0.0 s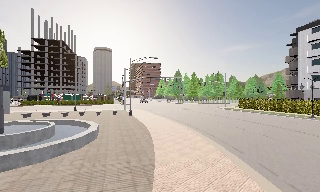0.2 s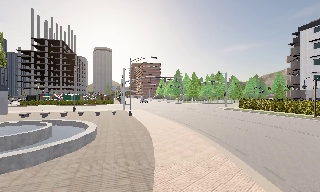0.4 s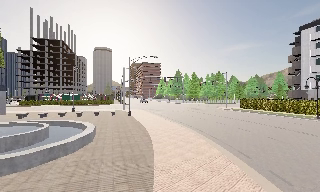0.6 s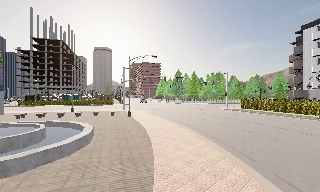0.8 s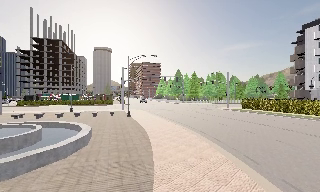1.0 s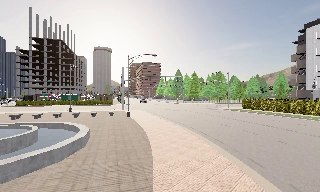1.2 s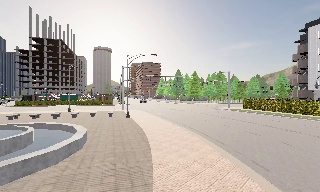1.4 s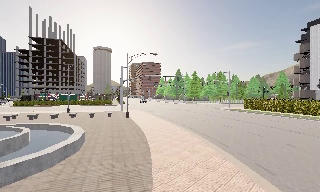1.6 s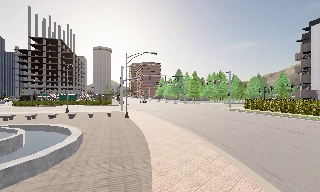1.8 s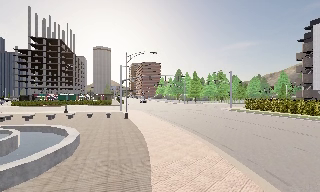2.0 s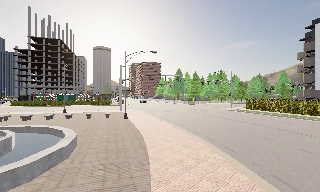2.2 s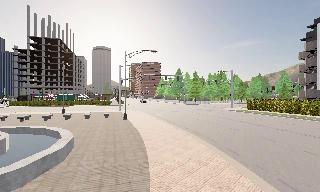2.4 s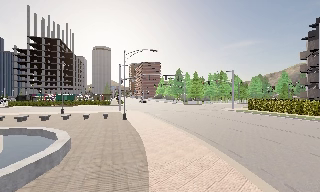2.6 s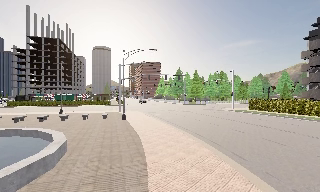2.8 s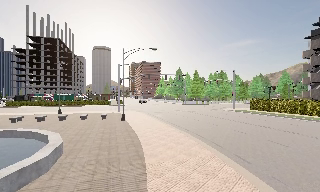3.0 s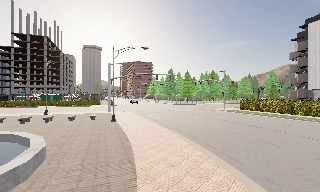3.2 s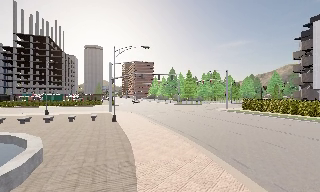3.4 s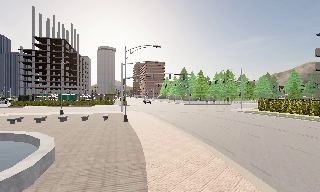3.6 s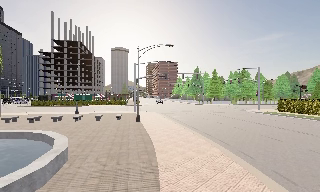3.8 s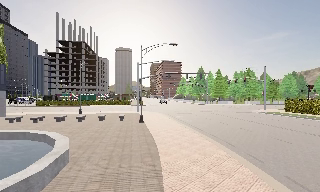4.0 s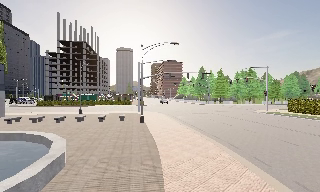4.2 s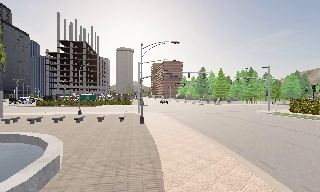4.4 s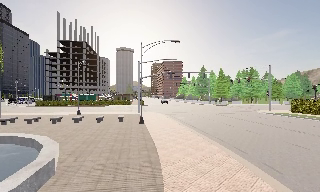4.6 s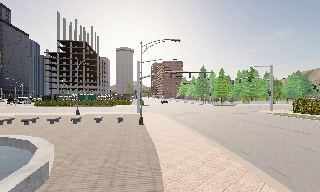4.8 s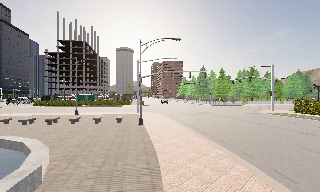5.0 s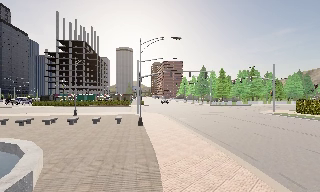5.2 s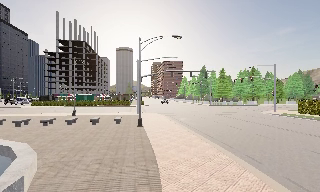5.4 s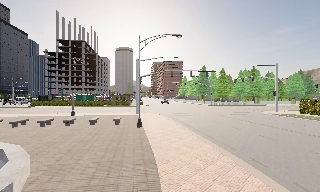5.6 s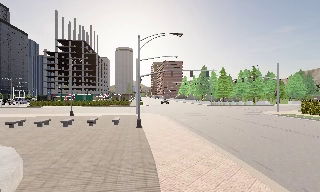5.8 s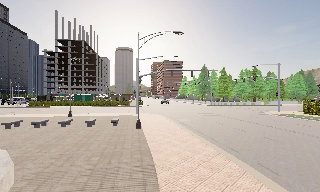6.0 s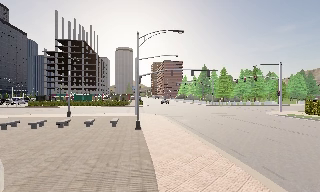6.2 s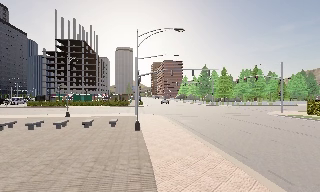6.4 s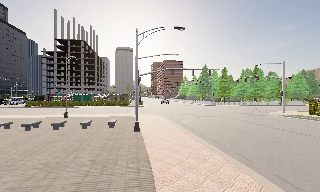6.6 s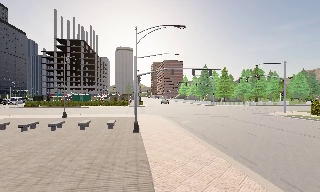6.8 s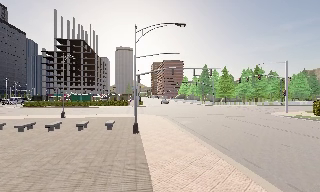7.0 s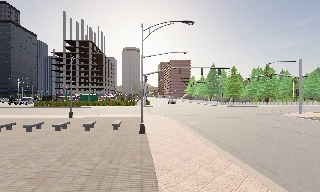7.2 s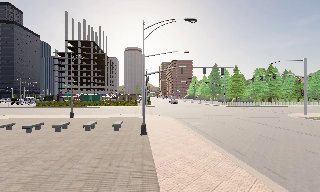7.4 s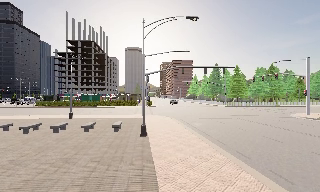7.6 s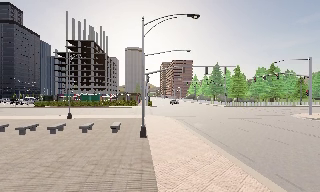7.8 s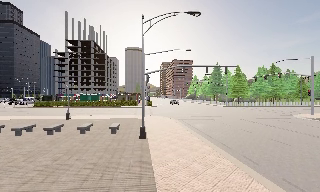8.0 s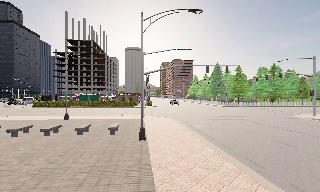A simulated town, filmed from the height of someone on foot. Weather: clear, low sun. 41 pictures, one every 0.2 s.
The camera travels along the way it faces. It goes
forward.
0.0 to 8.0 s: The scene slides to the right, as the camera pans about 10 degrees to its left. It travels forward, about 12 m, so what stands in front looms larger.
The film runs forward here.
